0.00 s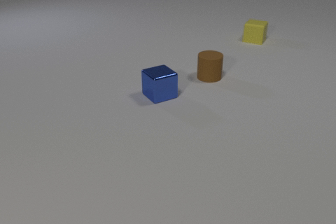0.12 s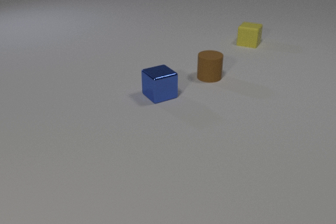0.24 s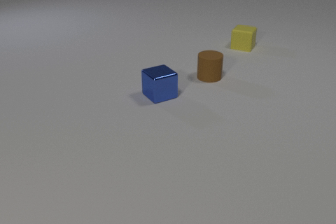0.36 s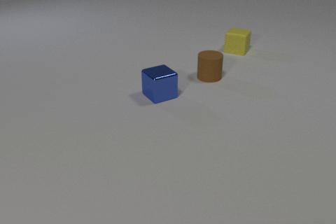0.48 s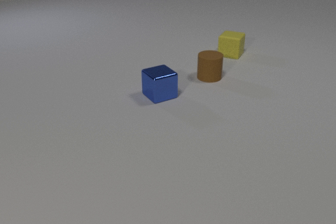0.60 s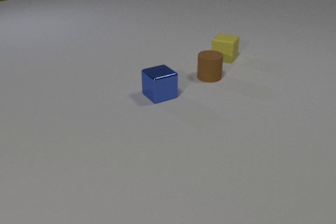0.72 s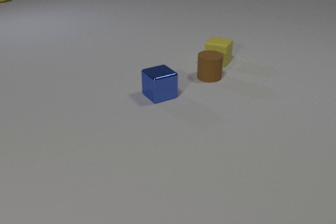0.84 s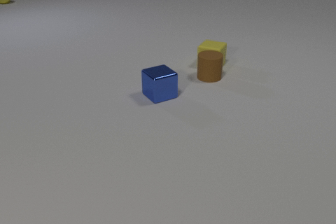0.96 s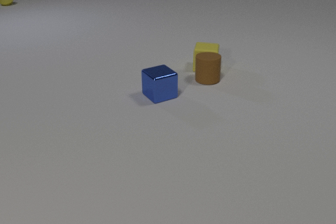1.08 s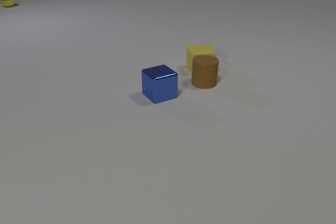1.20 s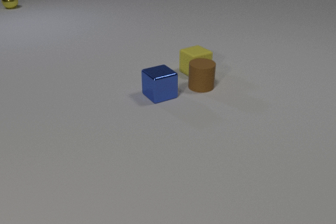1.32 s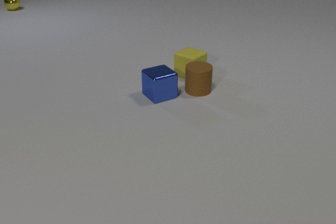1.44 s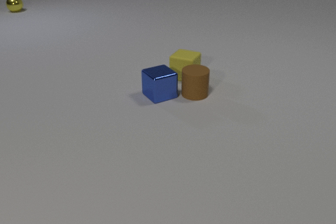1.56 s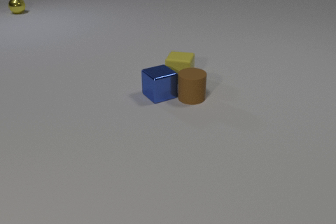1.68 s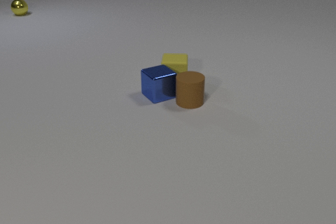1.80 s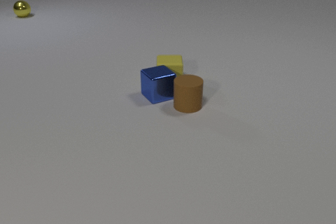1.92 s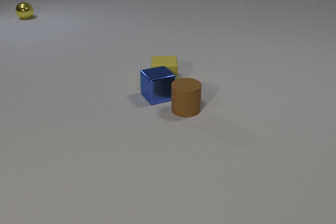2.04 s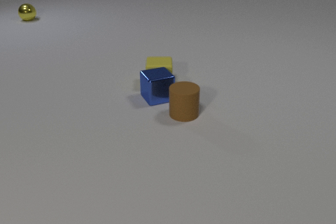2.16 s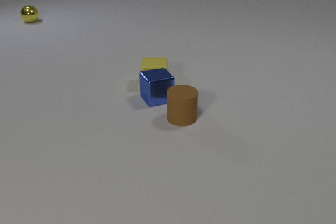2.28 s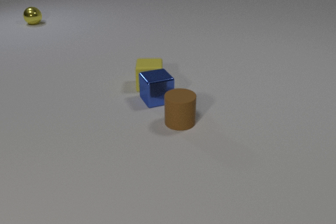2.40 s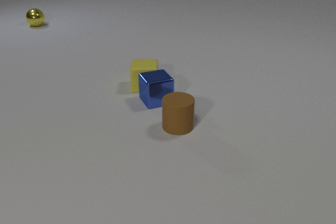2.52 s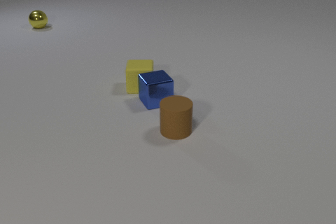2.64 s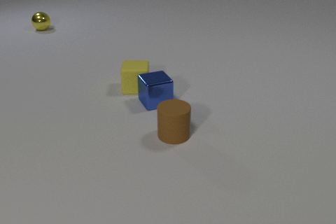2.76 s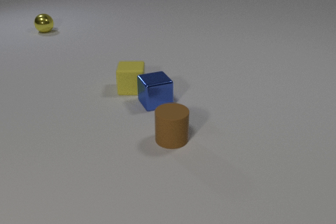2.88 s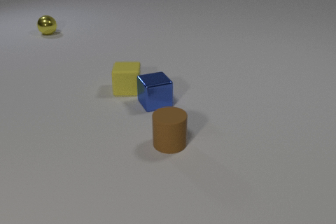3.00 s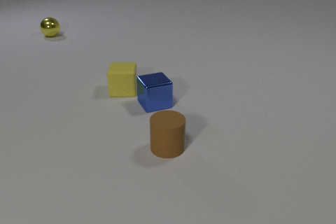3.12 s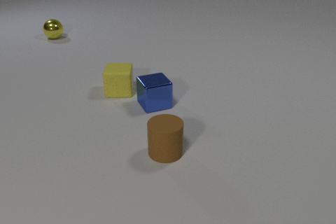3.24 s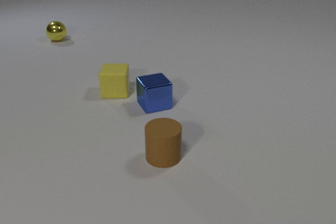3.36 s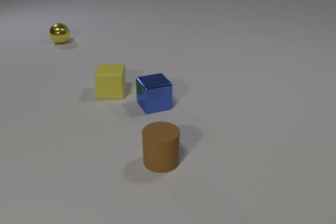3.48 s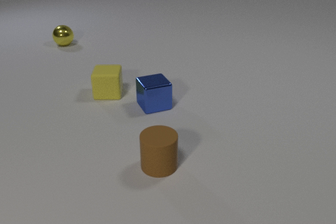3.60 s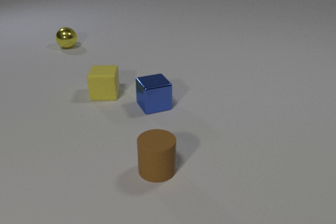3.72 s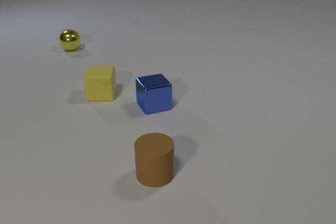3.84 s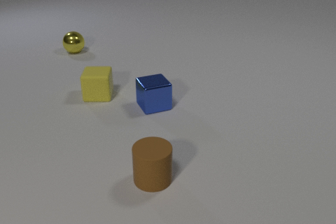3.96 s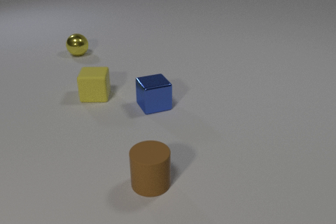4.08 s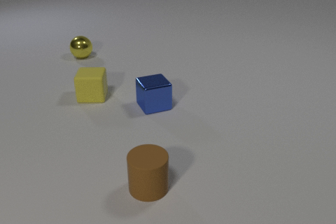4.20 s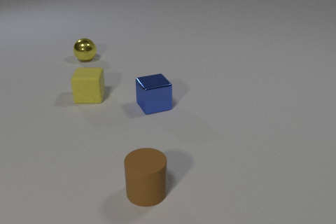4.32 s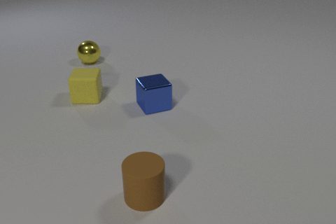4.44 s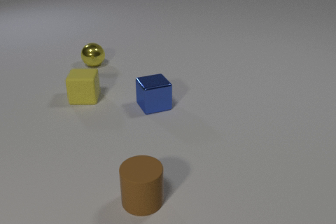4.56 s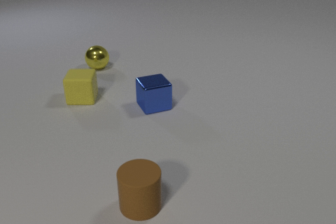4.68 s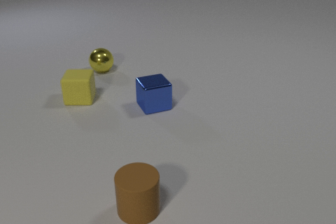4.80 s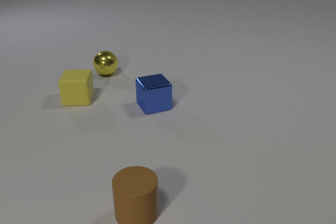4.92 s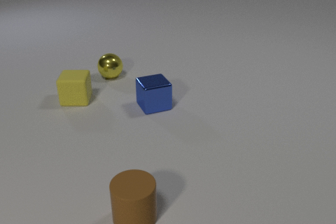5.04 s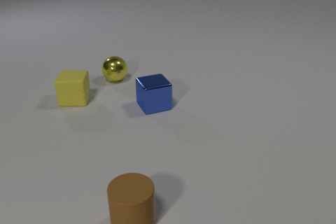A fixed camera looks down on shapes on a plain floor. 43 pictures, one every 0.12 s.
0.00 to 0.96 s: The yellow rubber cube slides toward the camera and to the left. The brown rubber cylinder slides toward the camera. The yellow metal sphere comes in at the top edge, rolls toward the camera. The yellow rubber cube and the brown rubber cylinder collide.
0.96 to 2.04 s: The yellow rubber cube slides to the left and toward the camera, spins so that its near face slides to the right, counterclockwise seen from above. The brown rubber cylinder slides toward the camera. The yellow metal sphere rolls toward the camera. The brown rubber cylinder and the blue metal cube collide. The yellow rubber cube and the blue metal cube collide.
2.04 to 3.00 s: The yellow rubber cube slides to the left. The brown rubber cylinder slides toward the camera. The blue metal cube slides toward the camera. The yellow metal sphere rolls toward the camera.
3.00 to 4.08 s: The yellow rubber cube slides to the left. The brown rubber cylinder slides toward the camera. The yellow metal sphere rolls toward the camera and to the right.
4.08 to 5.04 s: The yellow rubber cube slides to the left. The brown rubber cylinder slides toward the camera. The yellow metal sphere rolls toward the camera and to the right.
What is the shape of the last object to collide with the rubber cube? cube.
Are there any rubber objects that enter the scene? no.
What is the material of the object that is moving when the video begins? rubber.
